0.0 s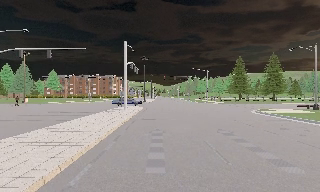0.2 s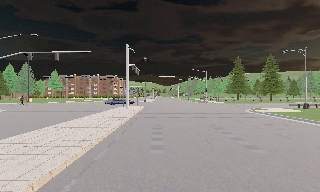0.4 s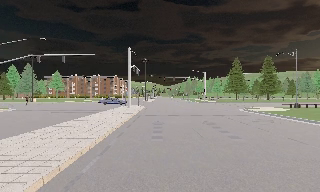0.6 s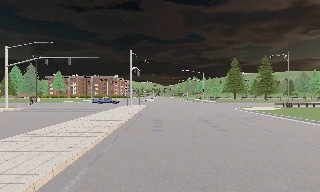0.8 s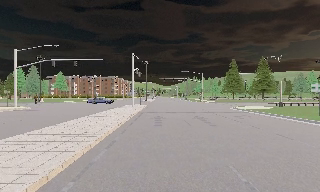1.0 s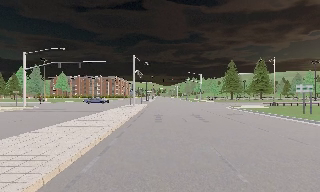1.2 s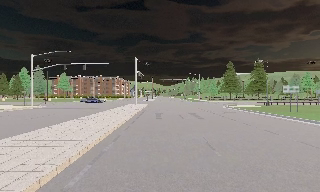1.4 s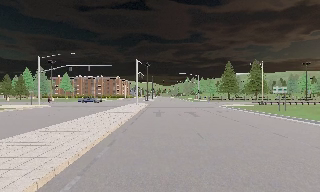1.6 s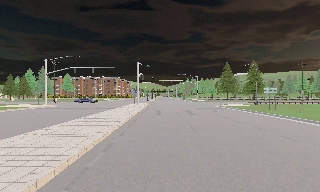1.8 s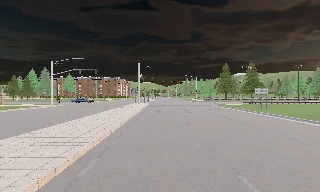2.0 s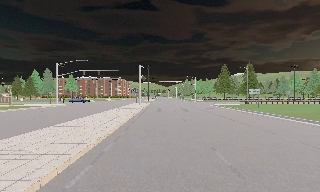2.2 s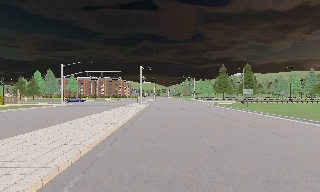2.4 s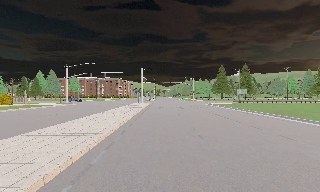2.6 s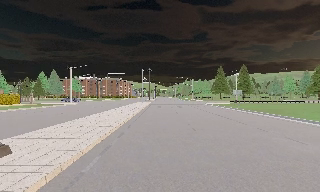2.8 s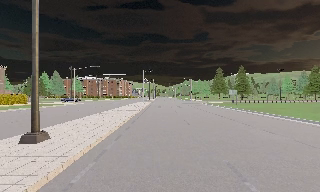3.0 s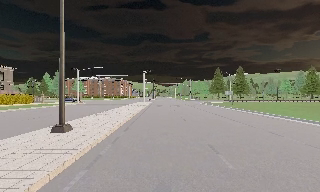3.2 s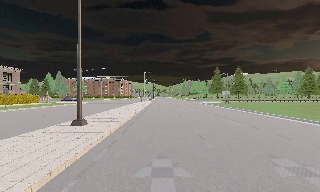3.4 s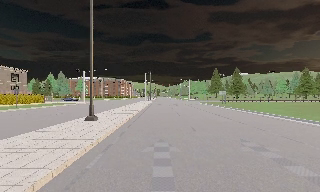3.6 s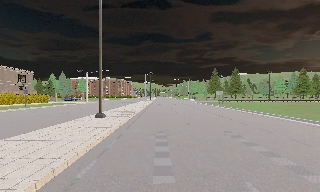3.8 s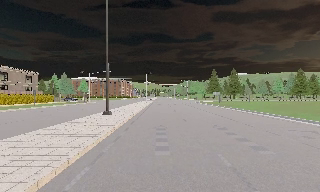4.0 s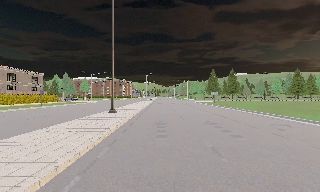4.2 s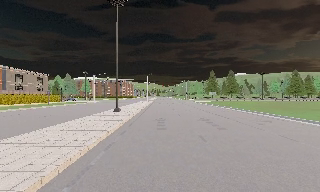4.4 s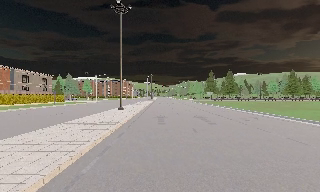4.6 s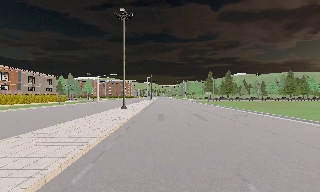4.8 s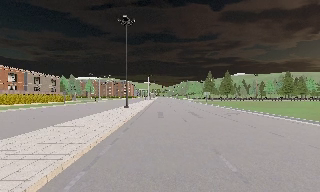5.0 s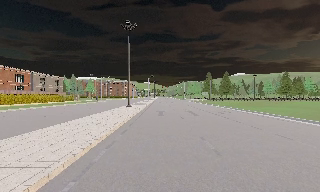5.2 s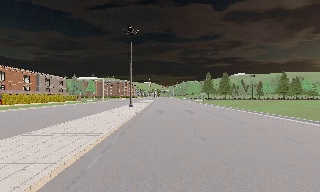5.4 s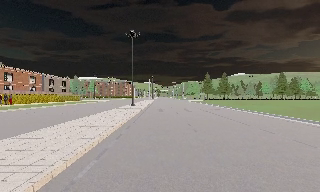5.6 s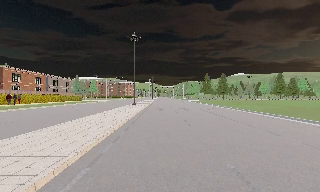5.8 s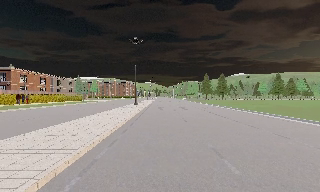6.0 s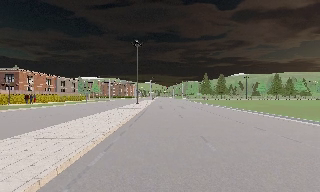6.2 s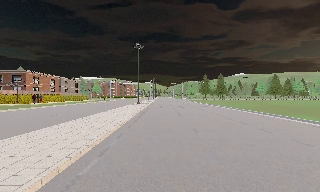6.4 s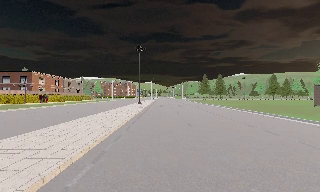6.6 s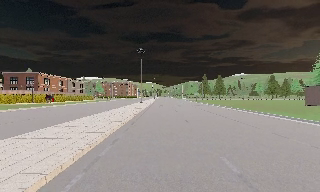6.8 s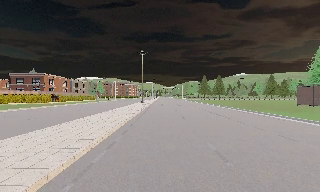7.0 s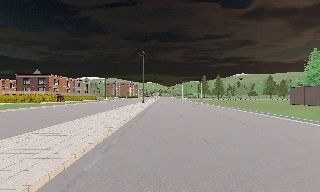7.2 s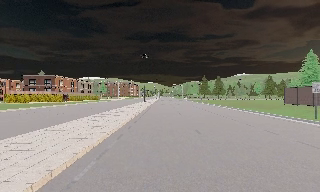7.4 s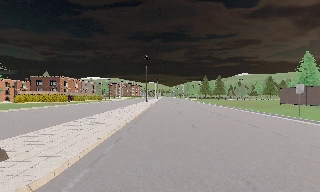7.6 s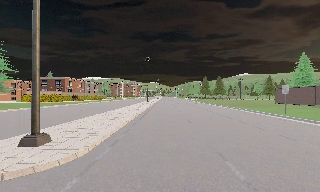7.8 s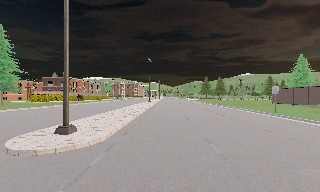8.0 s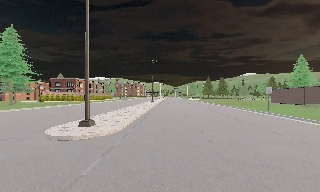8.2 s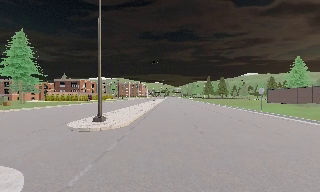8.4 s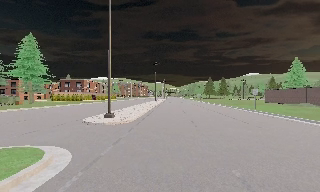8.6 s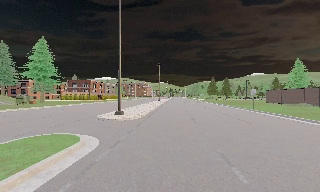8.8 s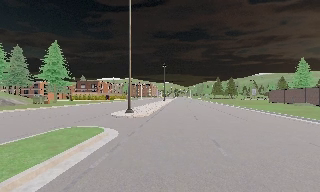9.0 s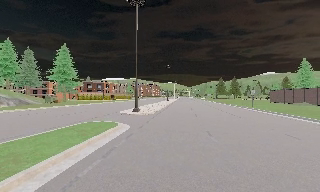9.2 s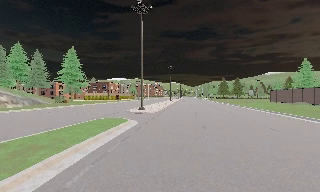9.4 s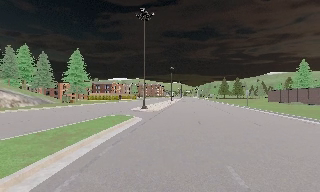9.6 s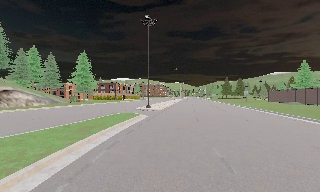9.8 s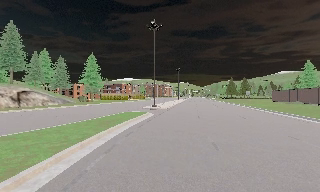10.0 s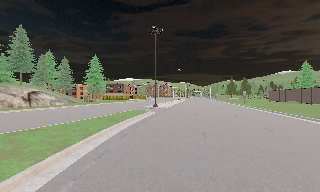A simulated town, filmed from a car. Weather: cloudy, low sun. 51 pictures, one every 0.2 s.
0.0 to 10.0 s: The camera swings to its left by about 15 degrees, and the scene slides to the right. It travels backward, about 75 m, so what stands in front gets smaller.
The film runs backward here.
